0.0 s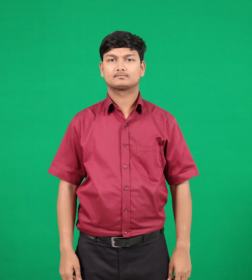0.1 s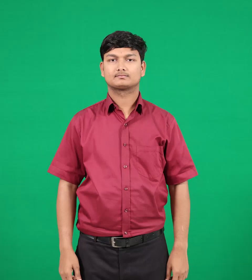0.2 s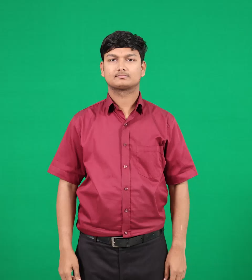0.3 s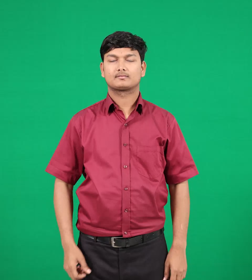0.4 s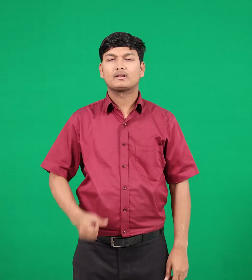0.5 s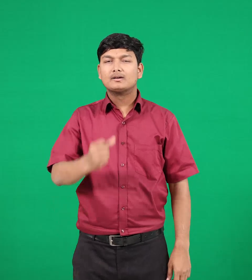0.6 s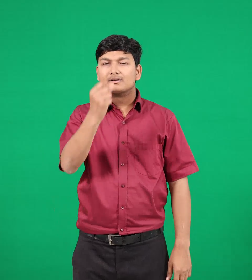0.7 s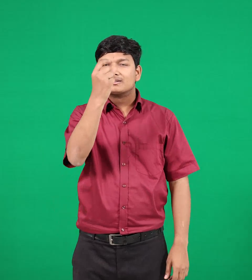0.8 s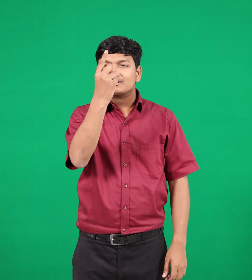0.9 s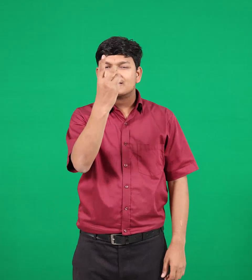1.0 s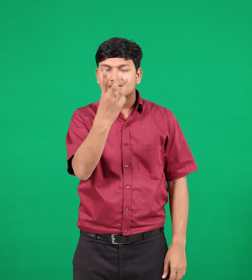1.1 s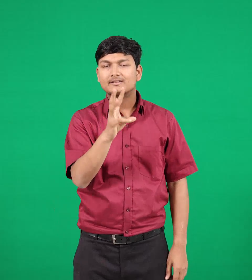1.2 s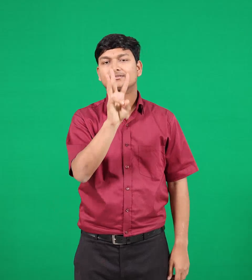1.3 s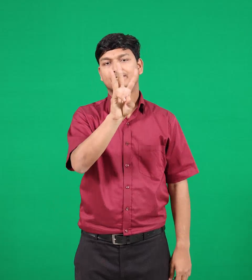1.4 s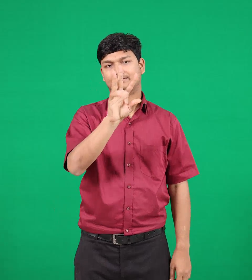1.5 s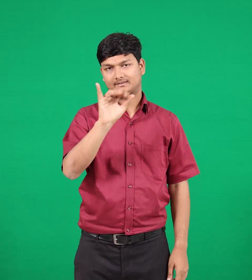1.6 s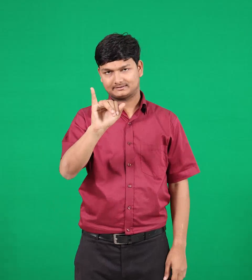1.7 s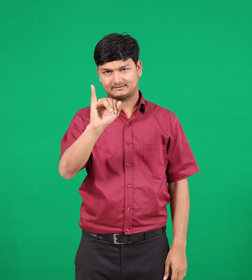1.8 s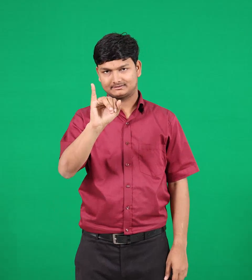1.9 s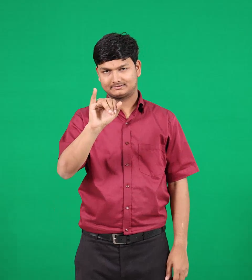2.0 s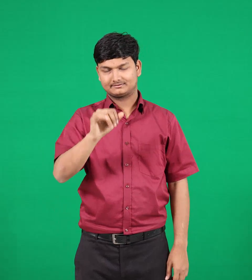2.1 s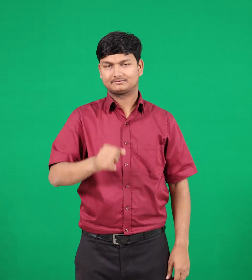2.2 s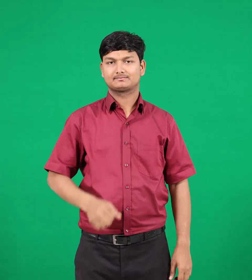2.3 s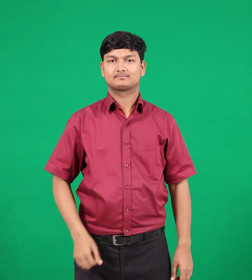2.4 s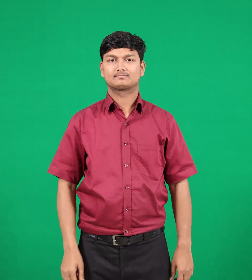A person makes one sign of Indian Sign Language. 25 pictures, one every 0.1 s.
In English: thirty six
